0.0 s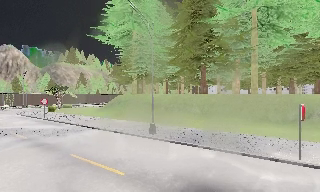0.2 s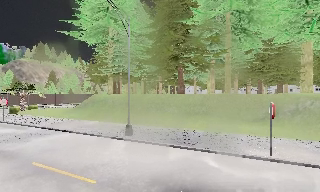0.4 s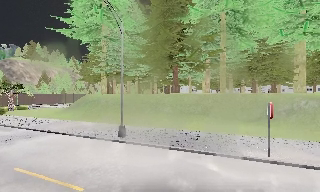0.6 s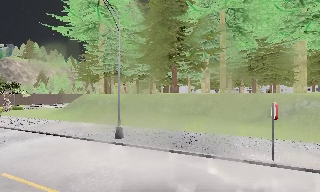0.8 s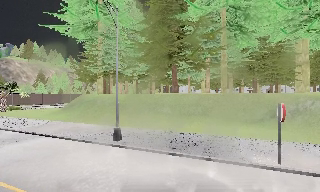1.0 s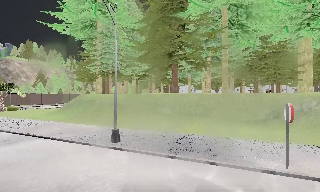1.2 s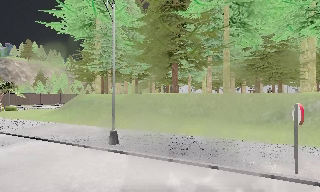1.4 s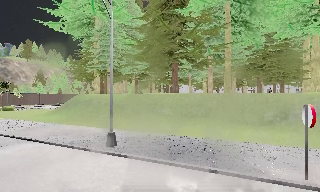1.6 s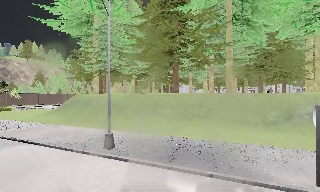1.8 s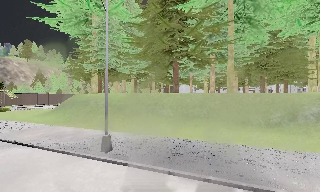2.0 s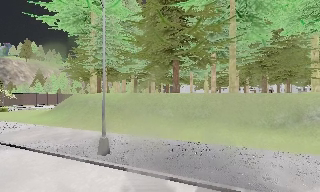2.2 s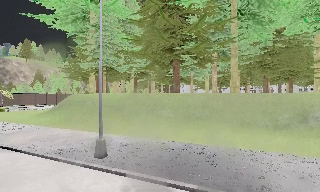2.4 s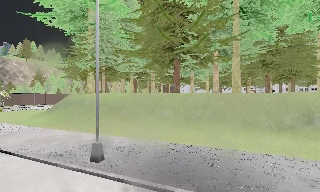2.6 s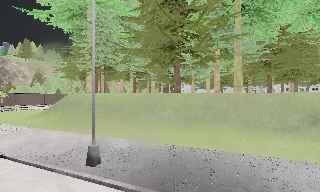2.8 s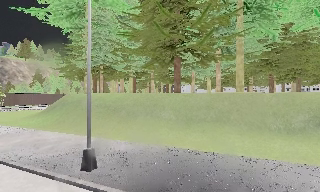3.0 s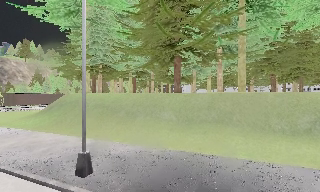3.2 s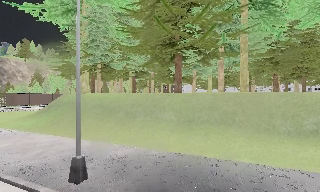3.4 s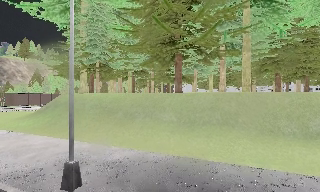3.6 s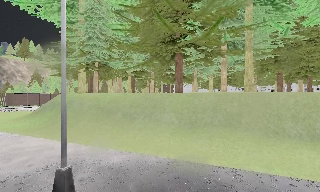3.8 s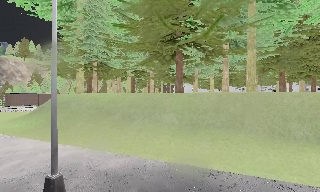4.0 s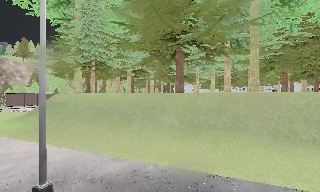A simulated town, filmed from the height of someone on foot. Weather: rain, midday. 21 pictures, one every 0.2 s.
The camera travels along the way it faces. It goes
forward.
0.0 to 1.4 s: The camera pans to its right, which is clockwise from overhead, by about 10 degrees. It travels forward, about 2.5 m, so what stands in front looms larger.
1.4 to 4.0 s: The camera travels forward, about 4.5 m, so what stands in front looms larger.
The film runs forward here.
